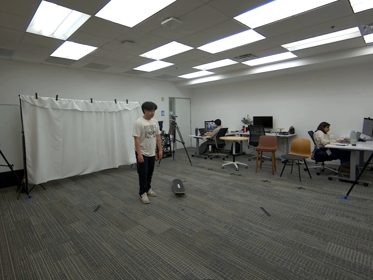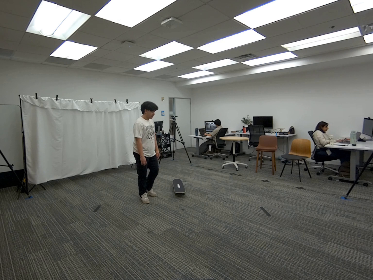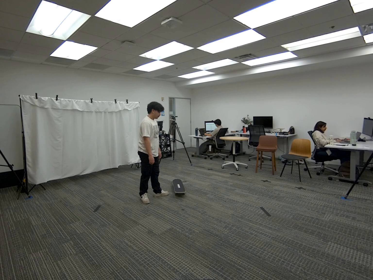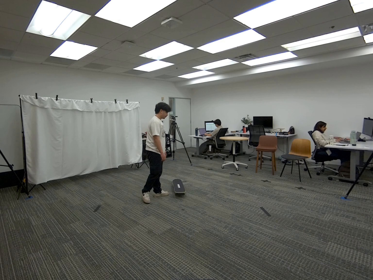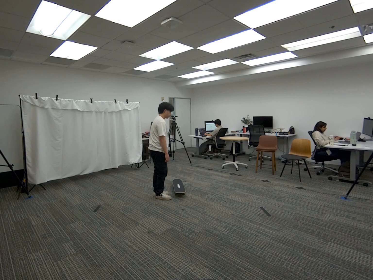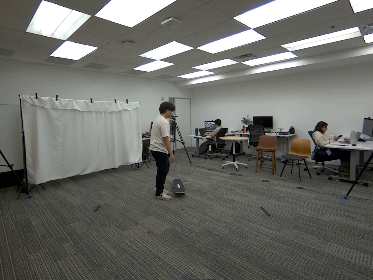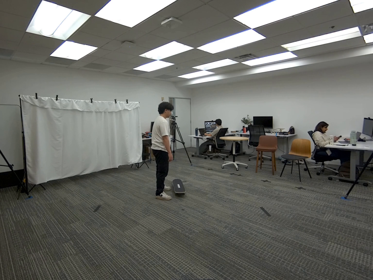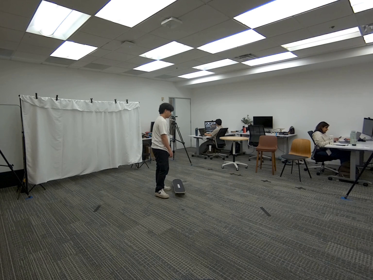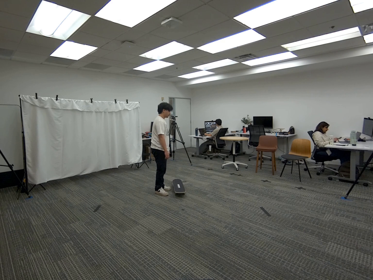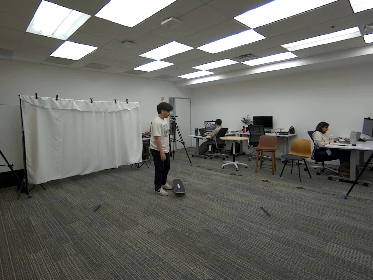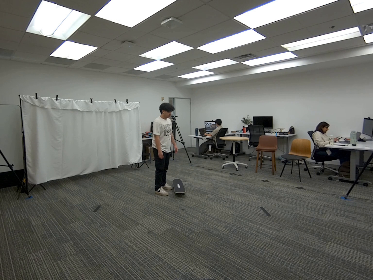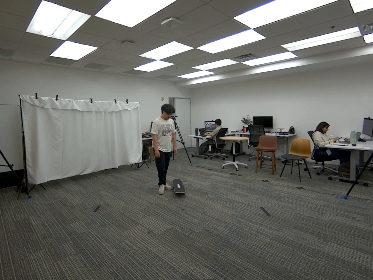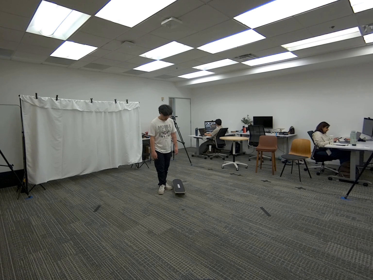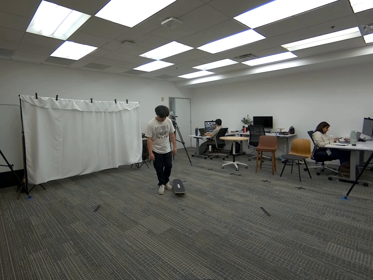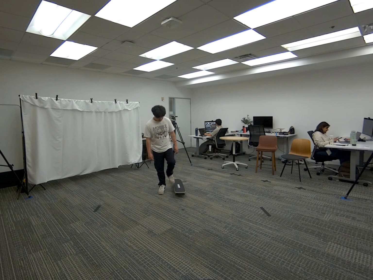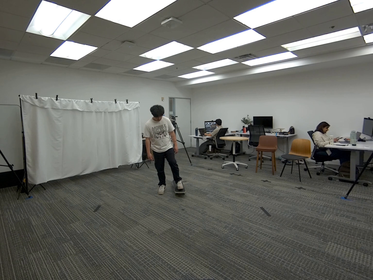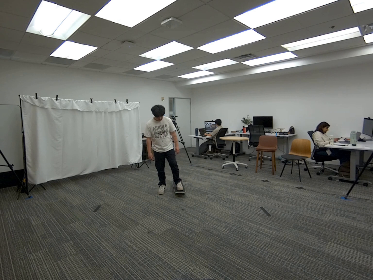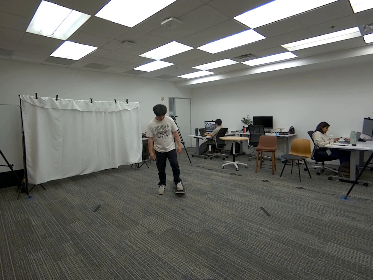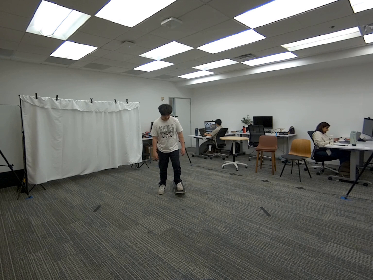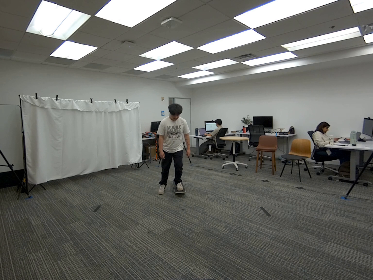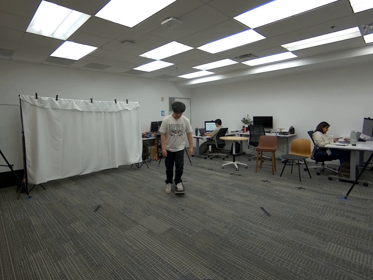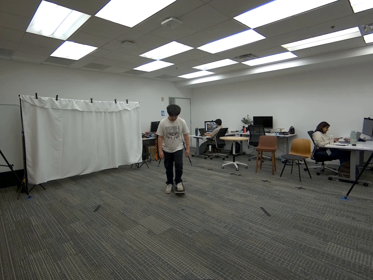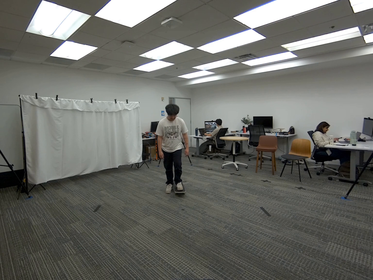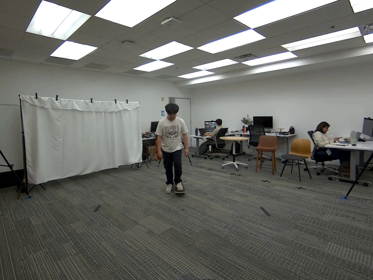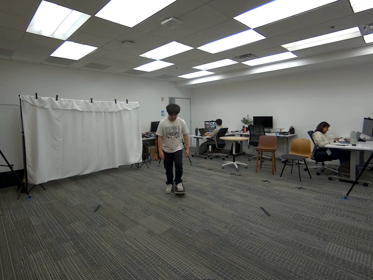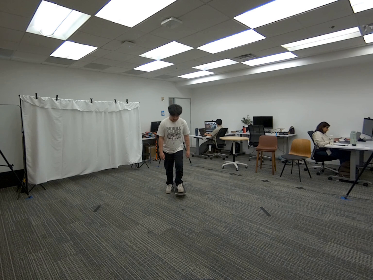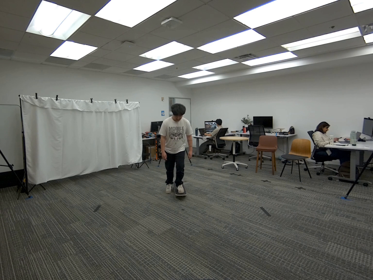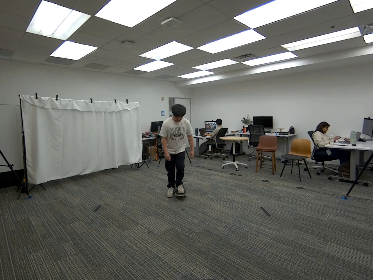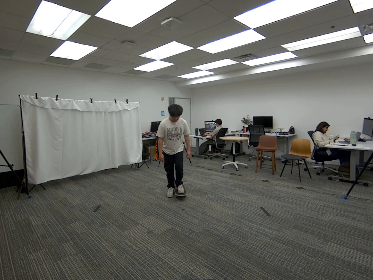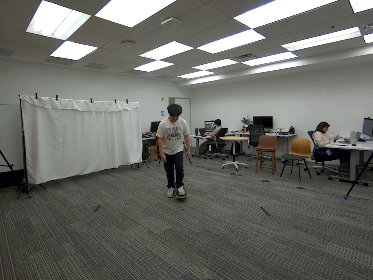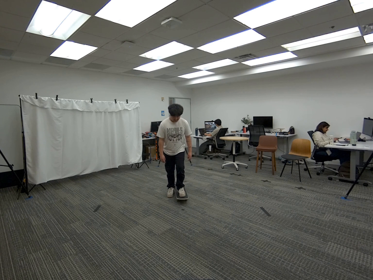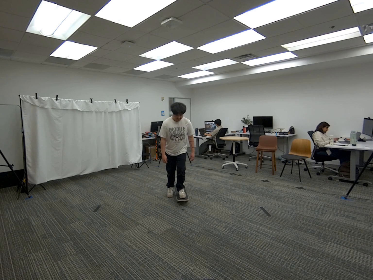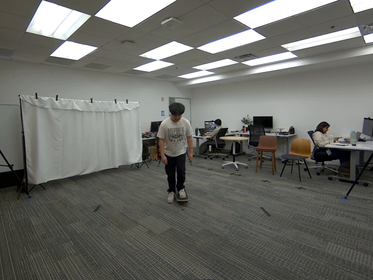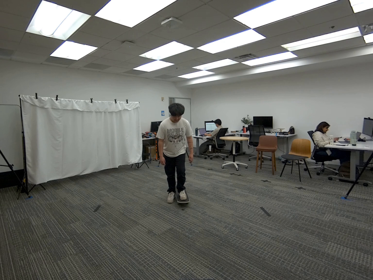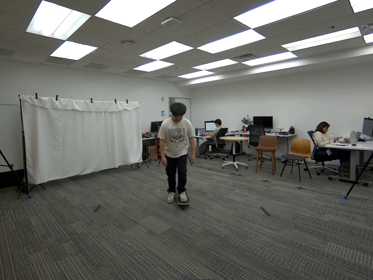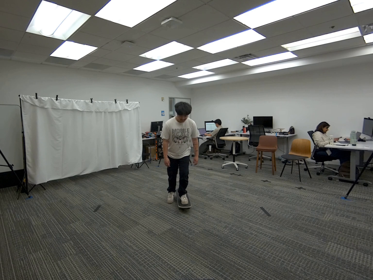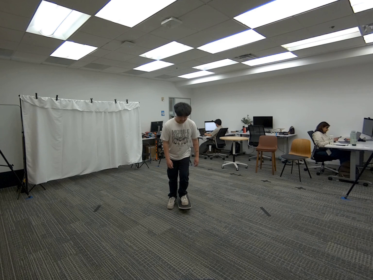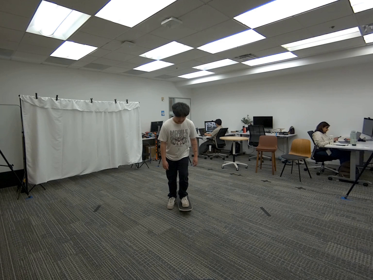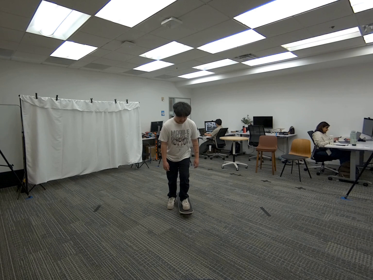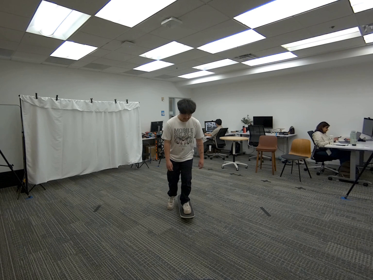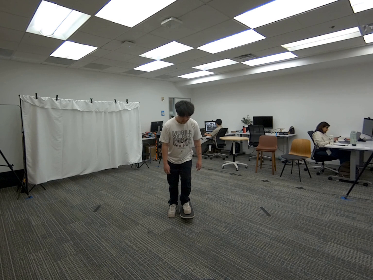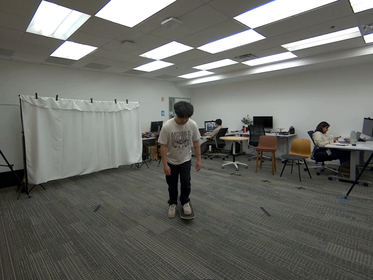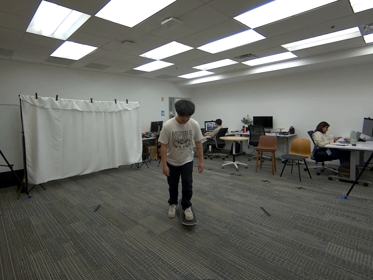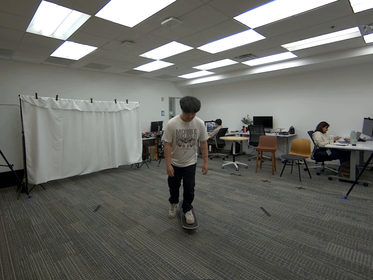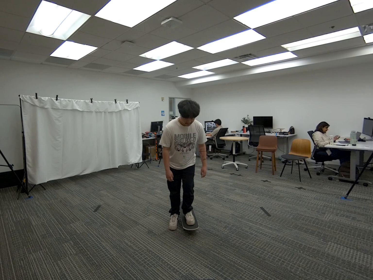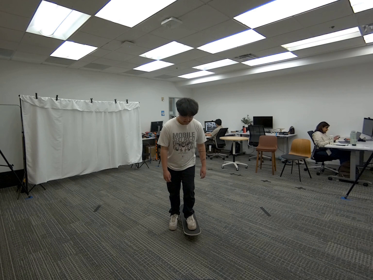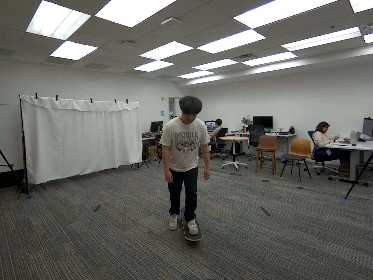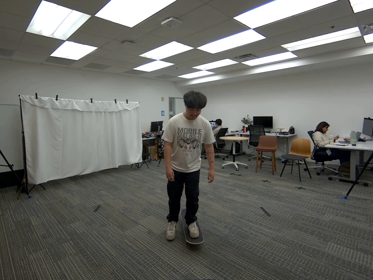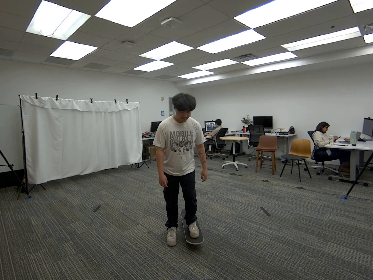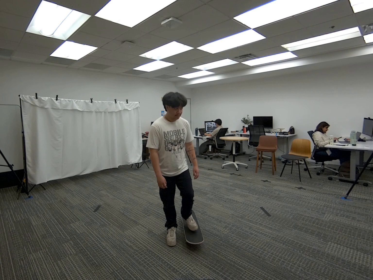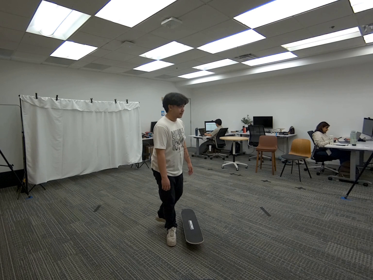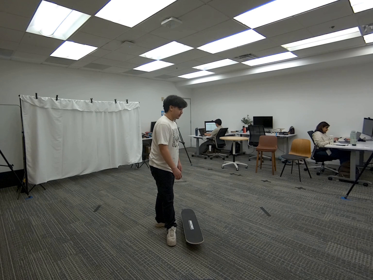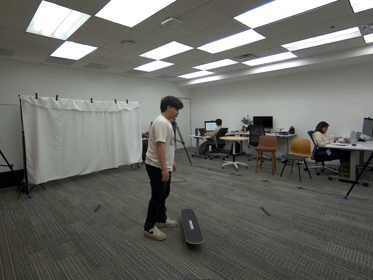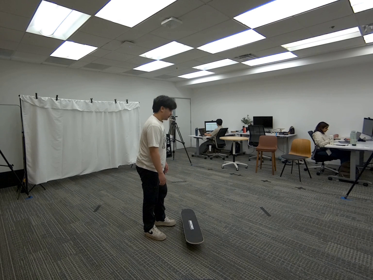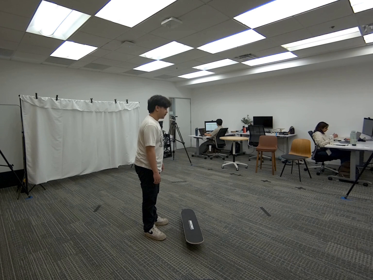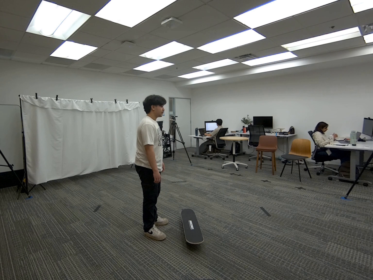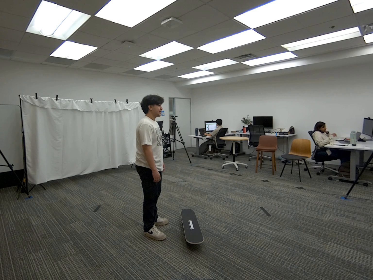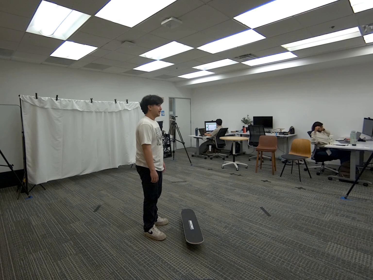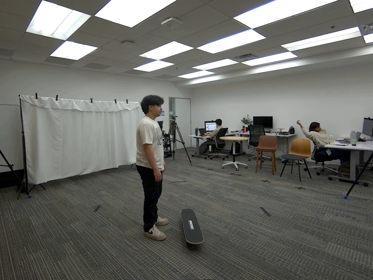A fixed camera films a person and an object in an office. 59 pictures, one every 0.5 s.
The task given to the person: Walk to the skateboard on the ground. Place one of your foot on the skateboard, and use the other foot to push you and the skateboard around the ground within the bounding areaa. When you are done, step off the skateboard.
